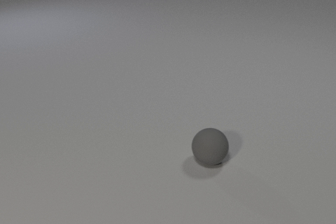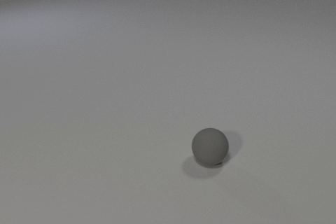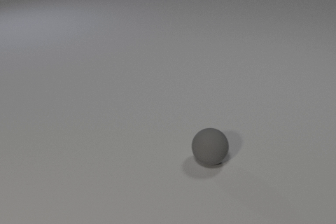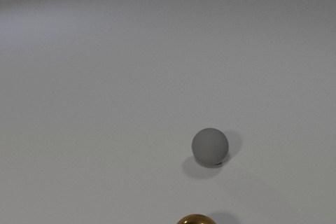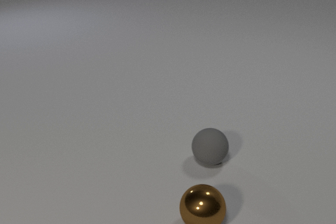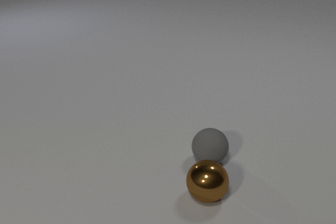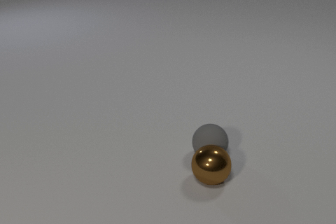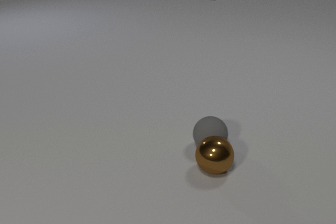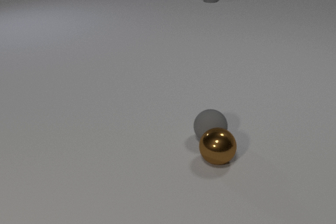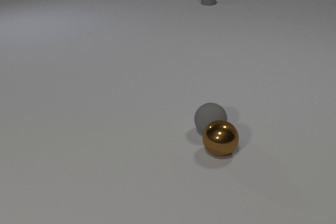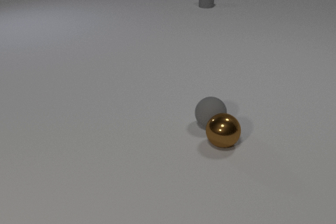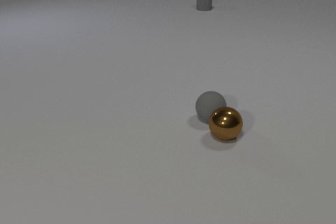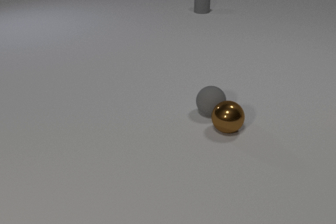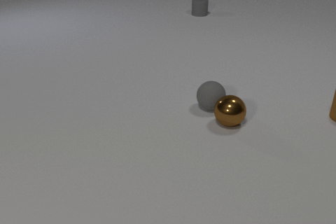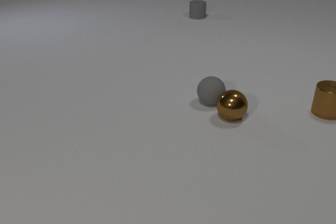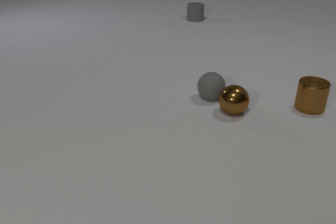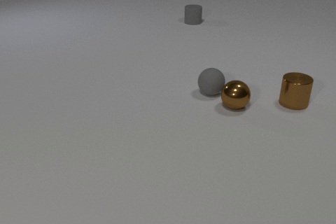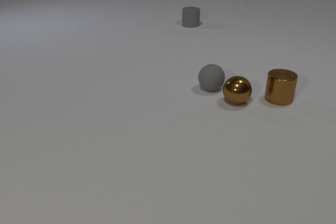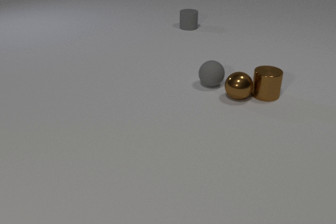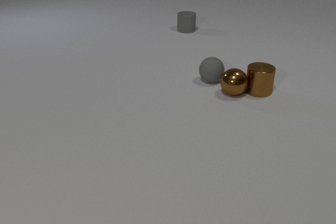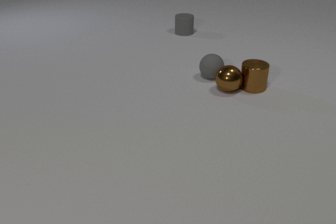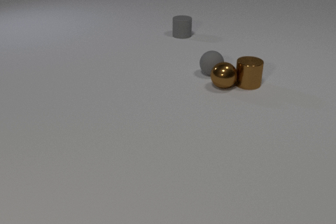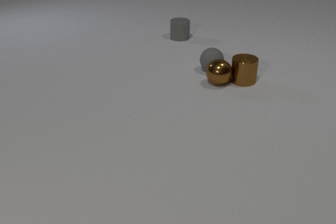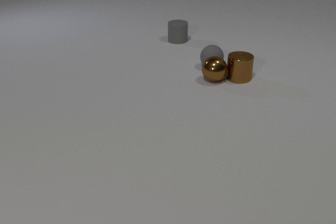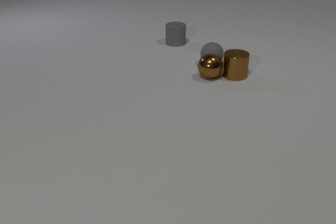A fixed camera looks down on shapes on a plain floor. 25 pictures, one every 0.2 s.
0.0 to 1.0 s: The brown metal sphere comes in at the bottom edge, rolls away from the camera.
1.0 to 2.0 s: The brown metal sphere rolls away from the camera. The gray rubber sphere rolls away from the camera. The gray rubber cylinder comes in at the top edge, slides toward the camera. The brown metal sphere and the gray rubber sphere collide.
2.0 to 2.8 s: The brown metal sphere rolls away from the camera. The gray rubber sphere rolls away from the camera. The brown metal cylinder comes in at the right edge, slides to the left. The gray rubber cylinder slides toward the camera.
2.8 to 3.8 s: The brown metal sphere rolls away from the camera. The gray rubber sphere rolls away from the camera. The brown metal cylinder slides to the left. The gray rubber cylinder slides toward the camera. The brown metal sphere and the brown metal cylinder collide.
3.8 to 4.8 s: The brown metal sphere rolls away from the camera and to the left. The gray rubber sphere rolls away from the camera. The brown metal cylinder slides away from the camera and to the left. The gray rubber cylinder slides toward the camera.
What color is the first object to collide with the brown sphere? gray.
What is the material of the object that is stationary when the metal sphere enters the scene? rubber.
Are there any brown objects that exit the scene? no.
